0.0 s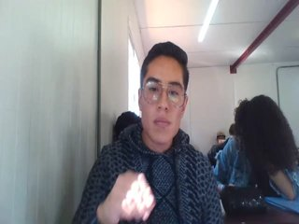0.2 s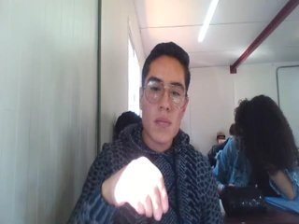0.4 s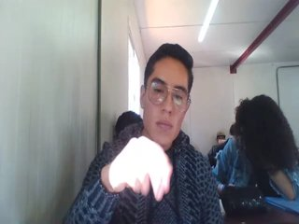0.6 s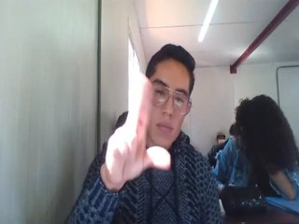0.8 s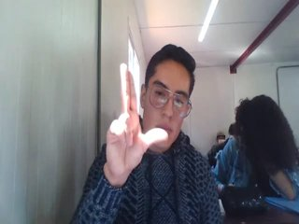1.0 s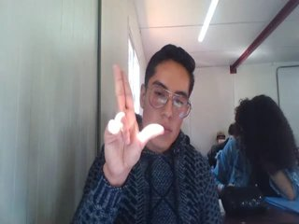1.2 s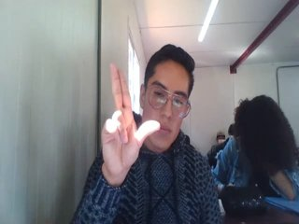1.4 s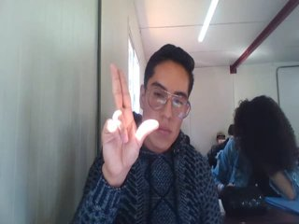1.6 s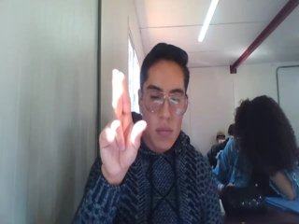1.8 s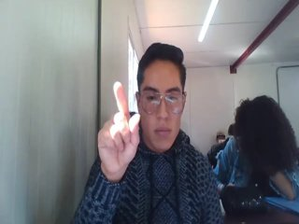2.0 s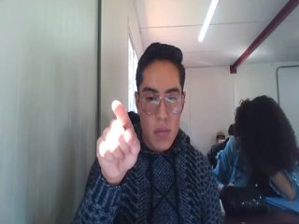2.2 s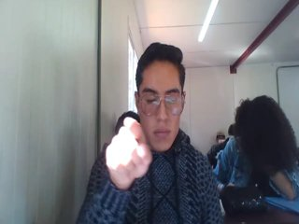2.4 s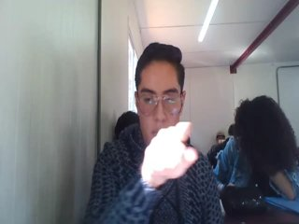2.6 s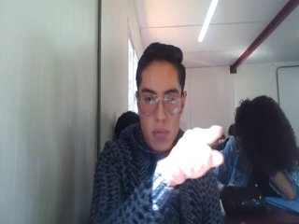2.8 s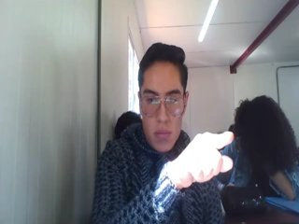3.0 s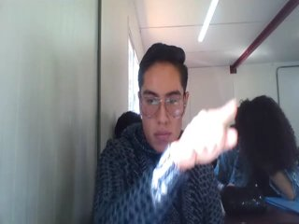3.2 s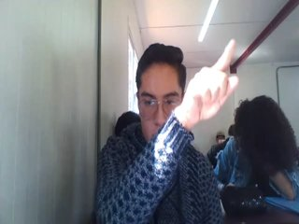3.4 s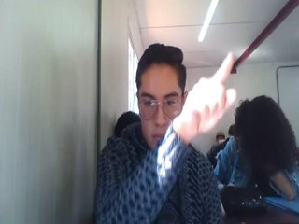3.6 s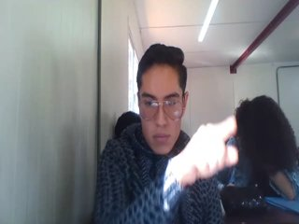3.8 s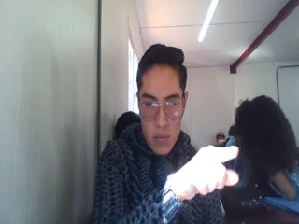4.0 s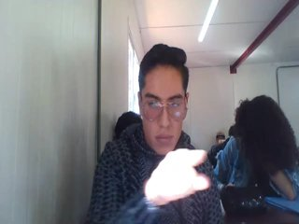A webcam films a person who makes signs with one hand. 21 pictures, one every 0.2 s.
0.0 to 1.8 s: Zoom in.
1.9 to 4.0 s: Pointing with one finger.
